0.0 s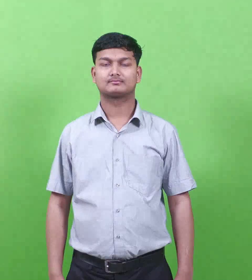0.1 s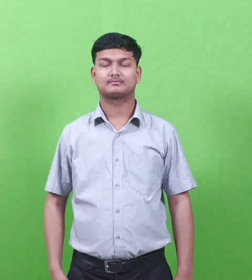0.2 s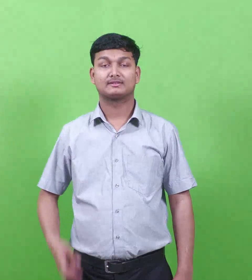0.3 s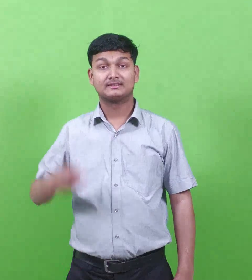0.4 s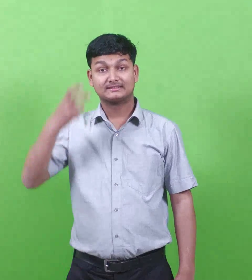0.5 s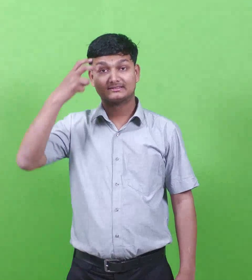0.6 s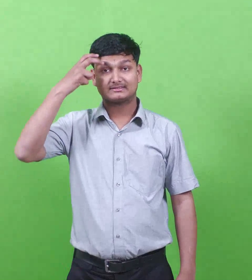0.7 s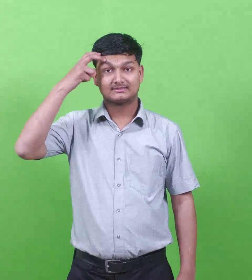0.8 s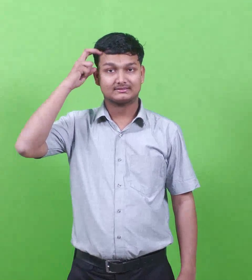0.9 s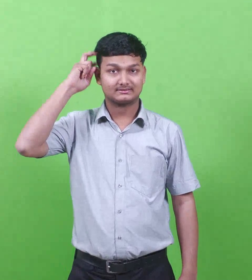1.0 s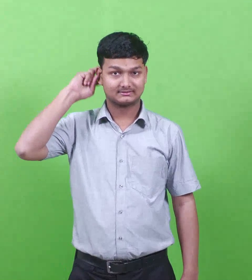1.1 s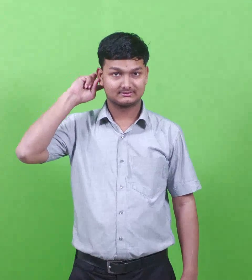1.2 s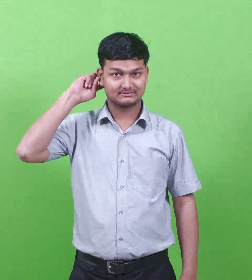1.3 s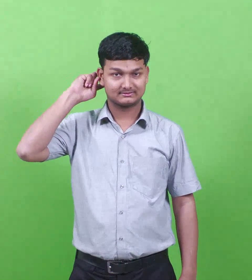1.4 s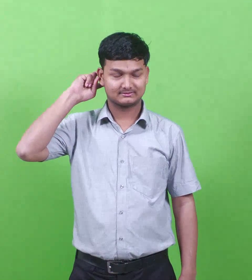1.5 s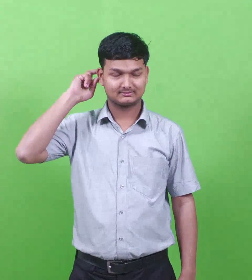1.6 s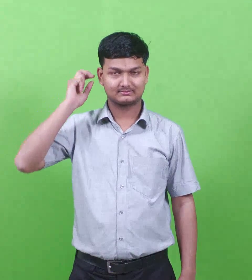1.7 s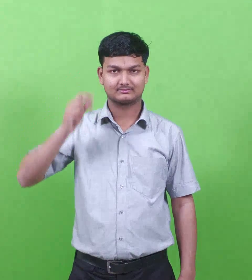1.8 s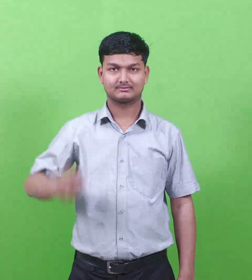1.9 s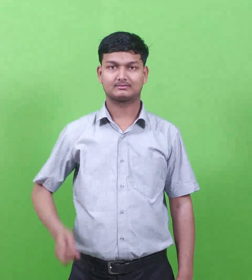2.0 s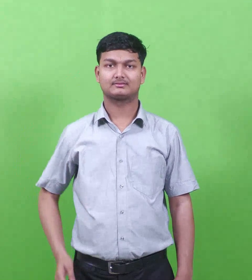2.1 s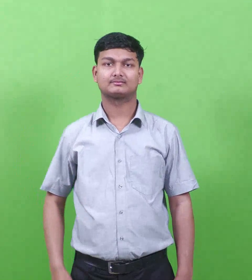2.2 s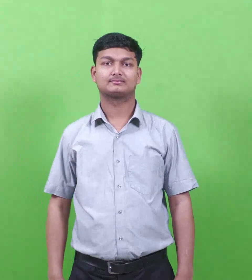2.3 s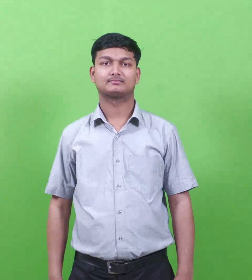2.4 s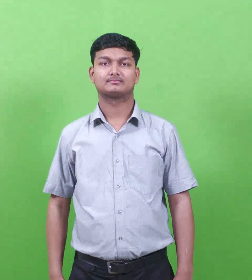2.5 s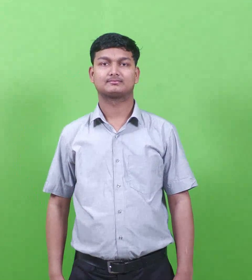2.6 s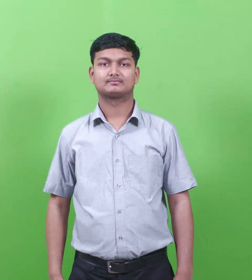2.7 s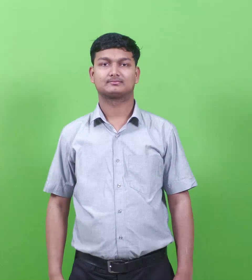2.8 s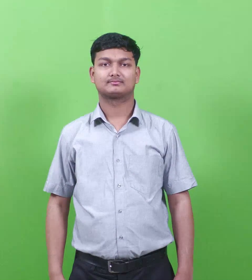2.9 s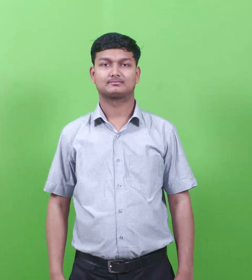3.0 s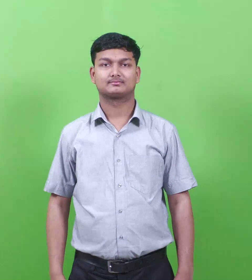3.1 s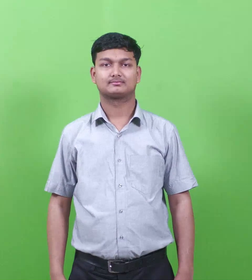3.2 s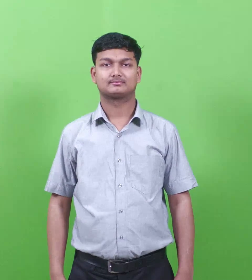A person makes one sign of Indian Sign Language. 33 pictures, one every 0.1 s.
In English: ziba
